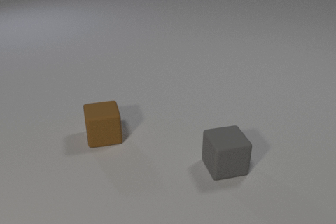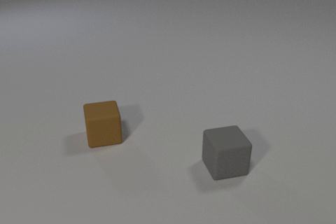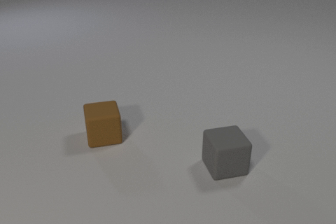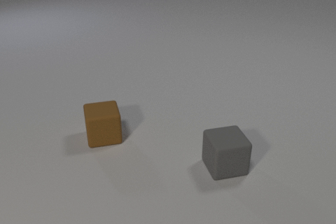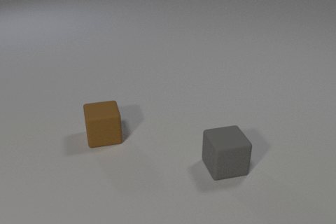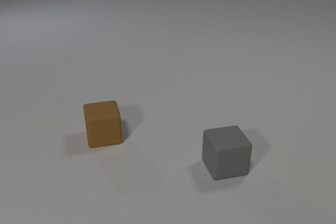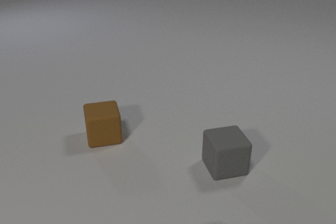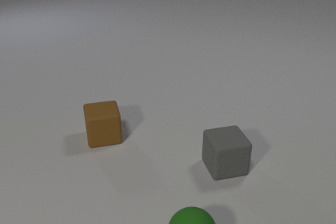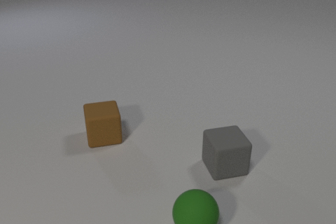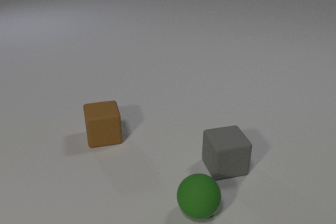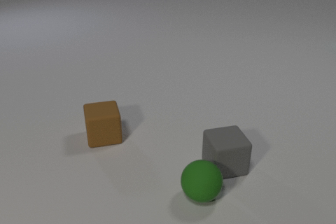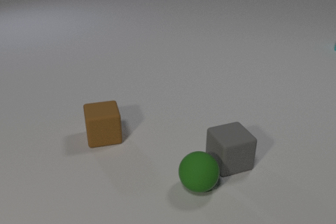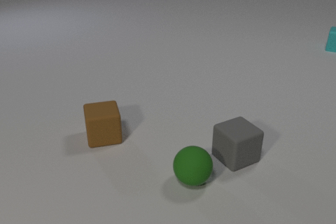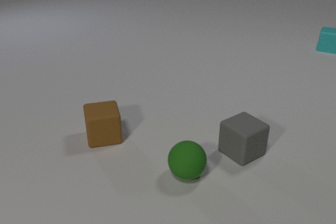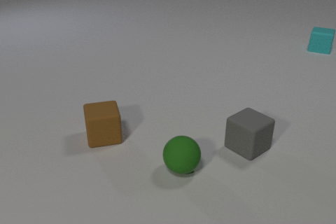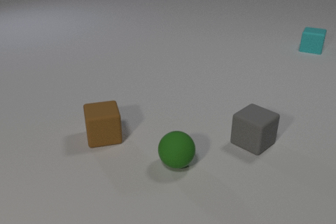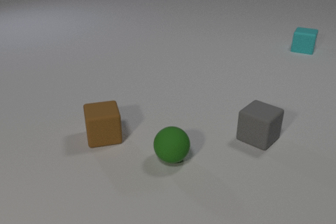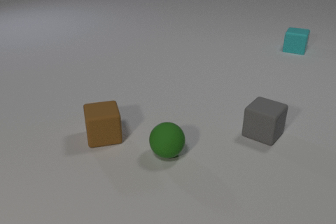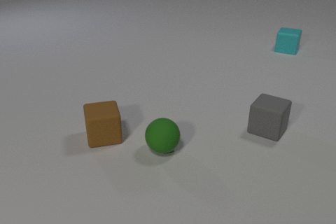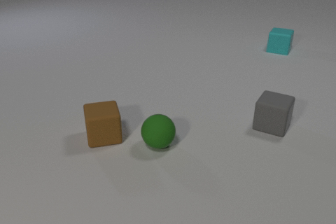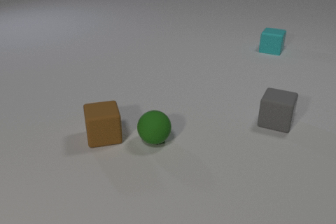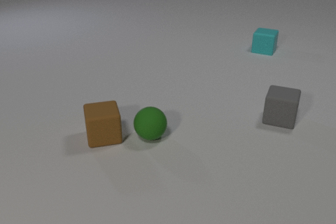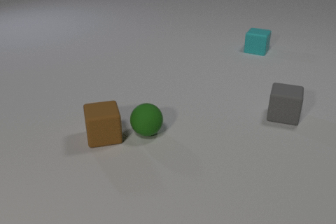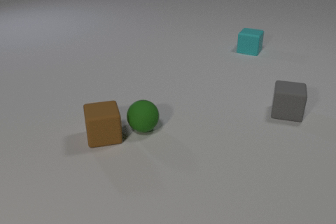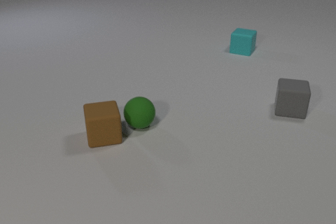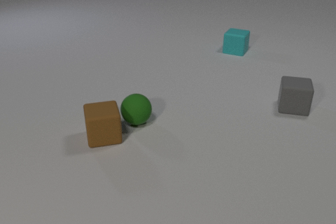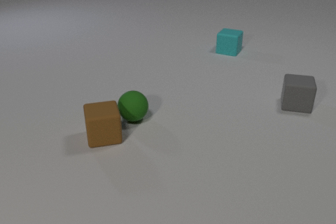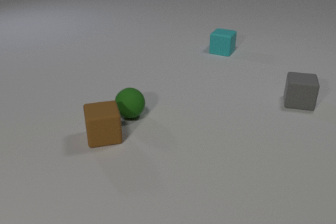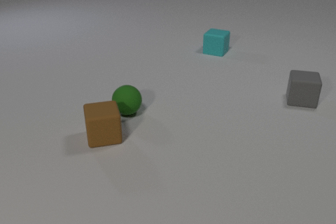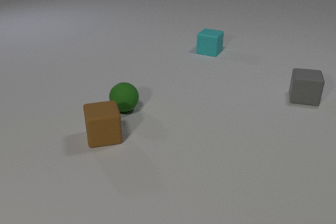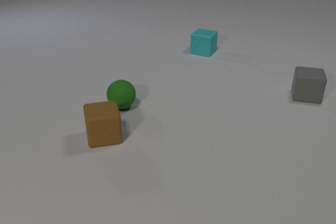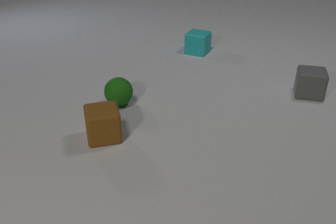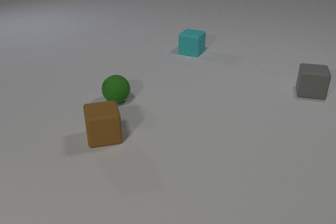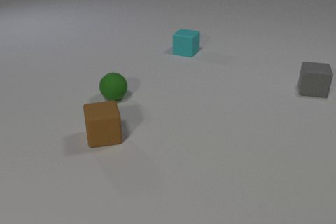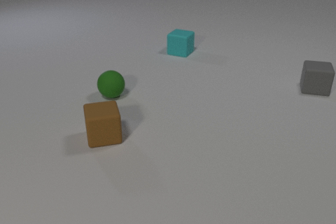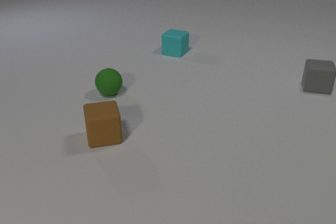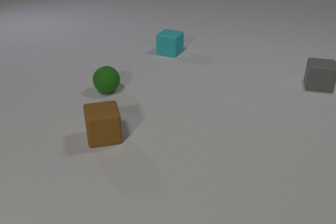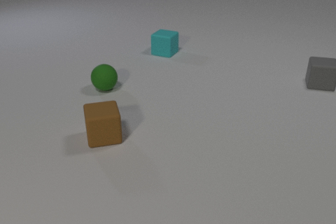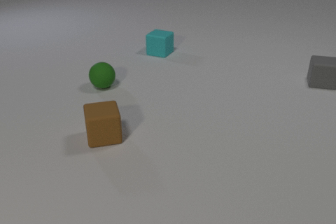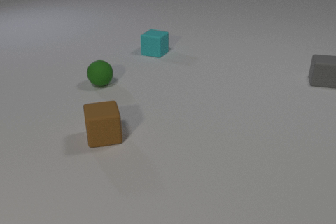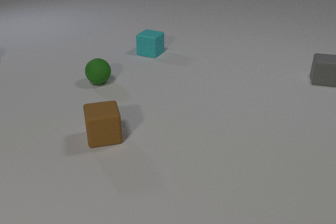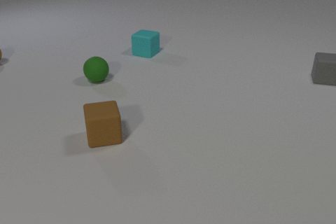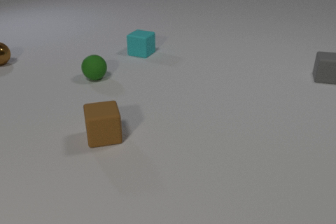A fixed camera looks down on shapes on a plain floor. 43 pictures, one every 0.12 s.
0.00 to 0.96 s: The green rubber sphere comes in at the bottom edge, rolls away from the camera.
0.96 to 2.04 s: The green rubber sphere rolls away from the camera. The gray rubber cube slides away from the camera and to the right, spins counterclockwise seen from above by about 45 degrees, its near face sliding to the right. The cyan rubber cube comes in at the right edge, slides to the left and toward the camera. The green rubber sphere and the gray rubber cube collide.
2.04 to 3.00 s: The green rubber sphere rolls away from the camera and to the left. The gray rubber cube slides away from the camera and to the right, spins counterclockwise seen from above by about 30 degrees, its near face sliding to the right. The cyan rubber cube slides to the left.
3.00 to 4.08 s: The green rubber sphere rolls away from the camera and to the left. The gray rubber cube slides away from the camera. The cyan rubber cube slides to the left.
4.08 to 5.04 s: The green rubber sphere rolls away from the camera. The gray rubber cube slides away from the camera. The brown metal sphere comes in at the left edge, rolls to the right. The cyan rubber cube slides to the left.
What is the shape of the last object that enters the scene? sphere.
Are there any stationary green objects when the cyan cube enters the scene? no.
How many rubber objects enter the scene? 2.
